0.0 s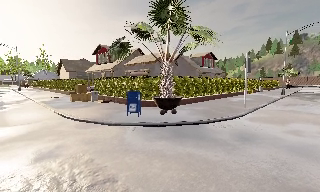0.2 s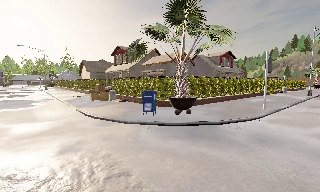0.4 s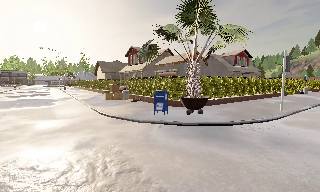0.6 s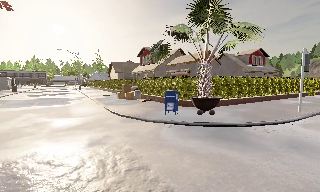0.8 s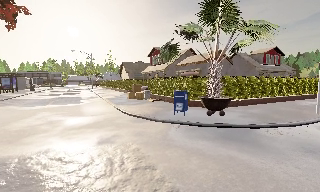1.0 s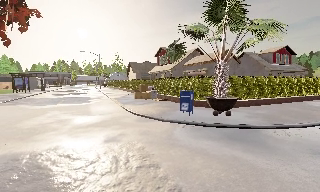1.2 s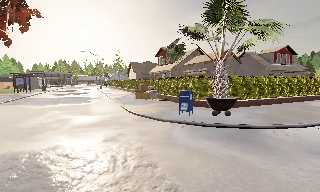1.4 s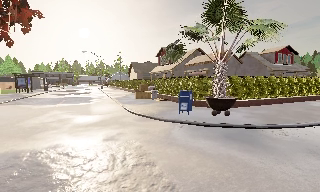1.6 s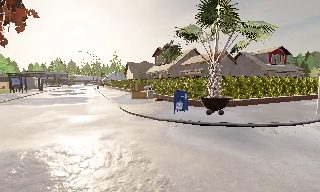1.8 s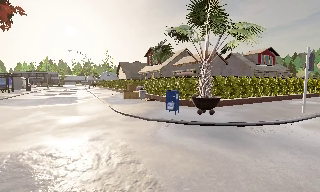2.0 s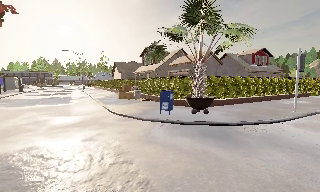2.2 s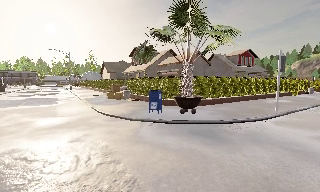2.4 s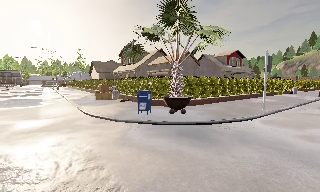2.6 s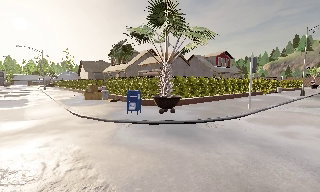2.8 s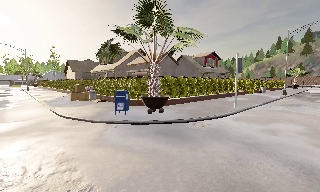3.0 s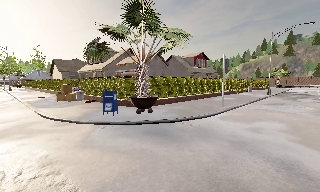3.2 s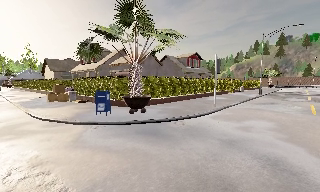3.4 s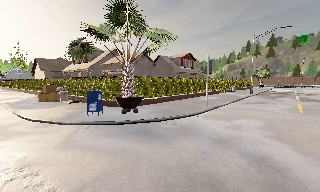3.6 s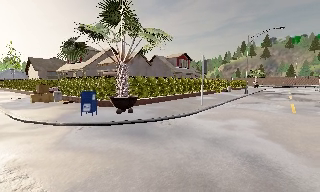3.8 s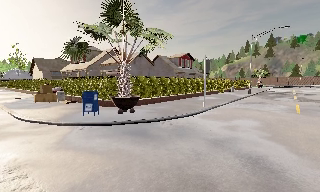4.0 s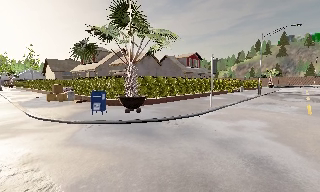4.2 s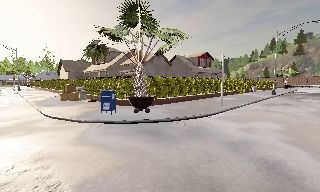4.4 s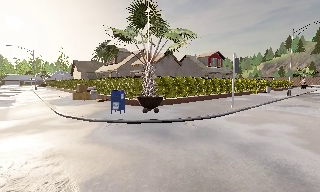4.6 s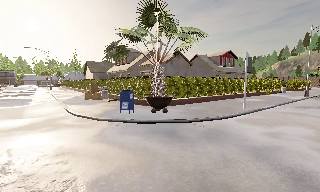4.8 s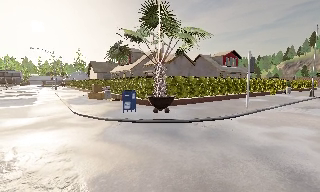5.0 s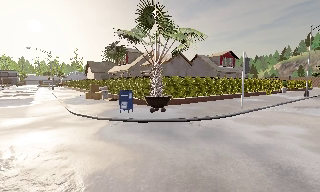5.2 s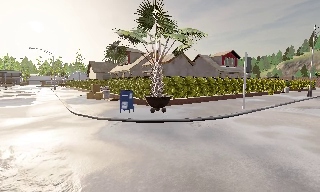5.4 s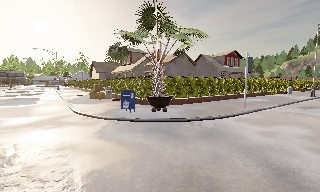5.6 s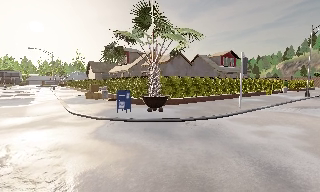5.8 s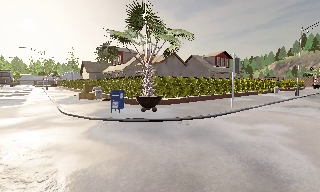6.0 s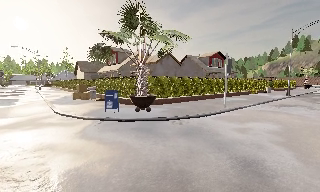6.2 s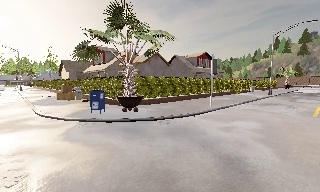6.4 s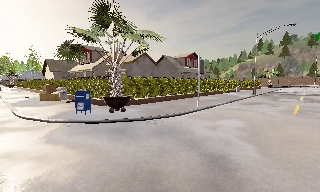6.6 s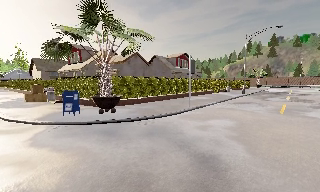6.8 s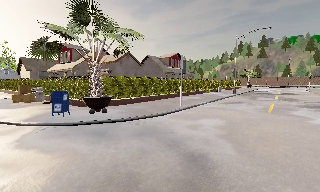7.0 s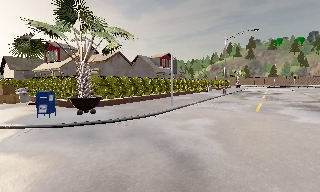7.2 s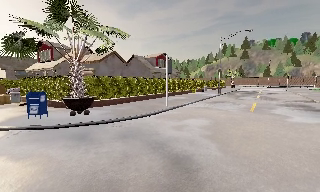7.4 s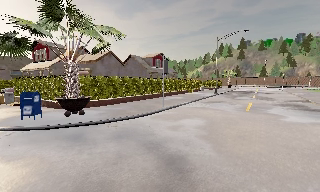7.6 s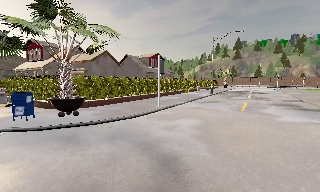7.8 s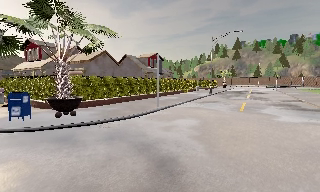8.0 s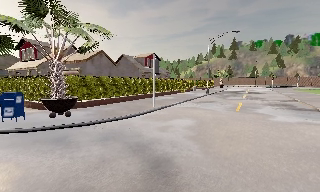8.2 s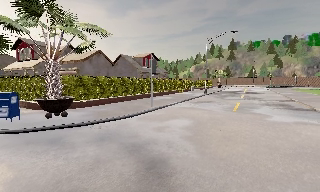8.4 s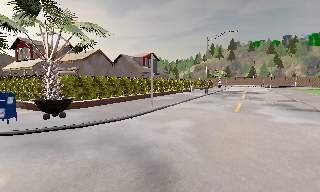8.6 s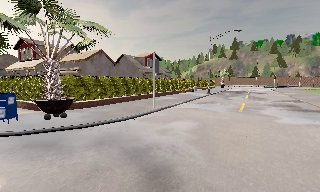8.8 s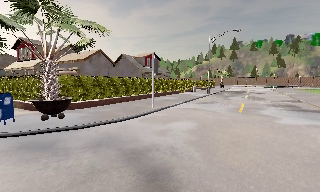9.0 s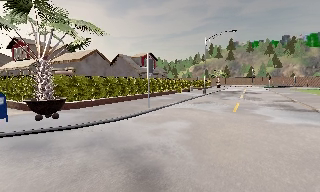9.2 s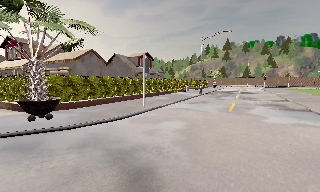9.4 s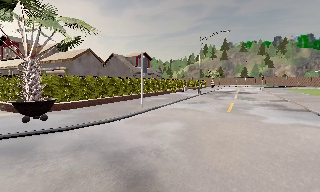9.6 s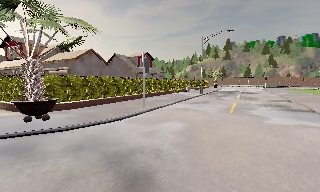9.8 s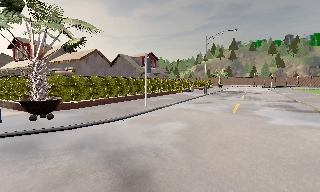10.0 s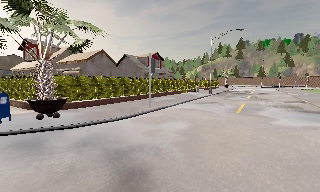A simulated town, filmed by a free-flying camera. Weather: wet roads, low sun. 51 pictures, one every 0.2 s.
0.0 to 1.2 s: The camera pans to its left, which is counterclockwise from overhead, by about 20 degrees.
1.2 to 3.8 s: The camera swings to its right by about 25 degrees, and the scene slides to the left. It travels to its right, about 1 m, so close, fixed things drift to the left.
3.8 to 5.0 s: The camera pans to its left, which is counterclockwise from overhead, by about 15 degrees.
5.0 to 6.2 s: The camera shifts only a little, or ends up much as it began.
6.2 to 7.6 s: The camera swings to its right by about 15 degrees, and the scene slides to the left.
7.6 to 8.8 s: The camera travels forward, about 0.5 m, so what stands in front looms larger.
8.8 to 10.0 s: The camera shifts only a little, or ends up much as it began.
The film runs forward here.
